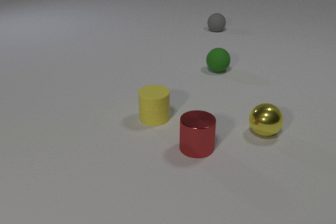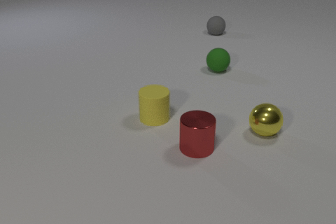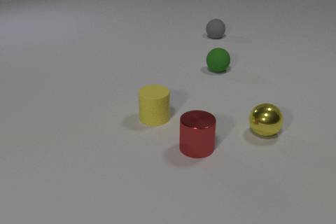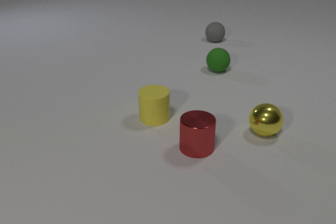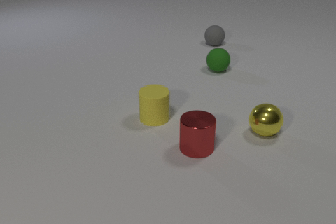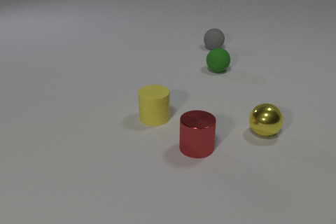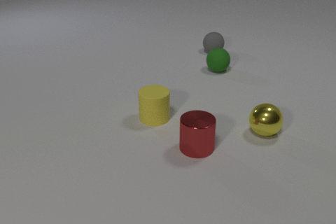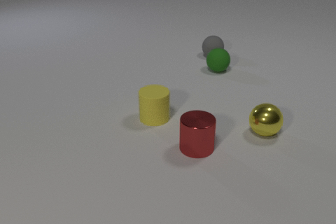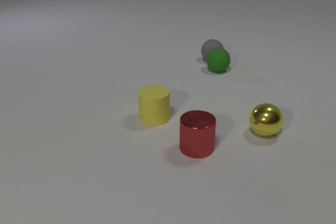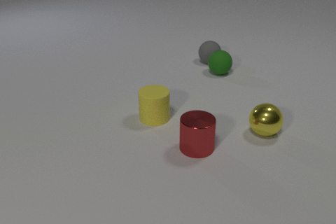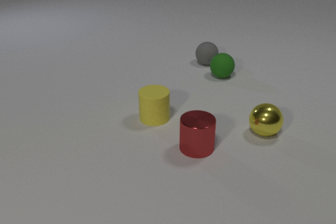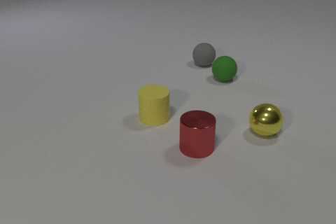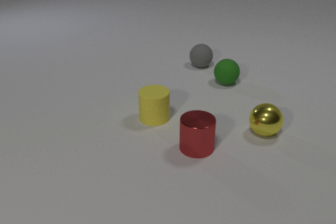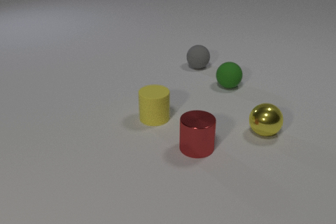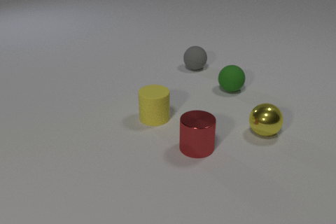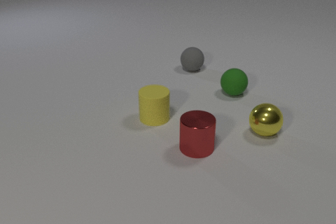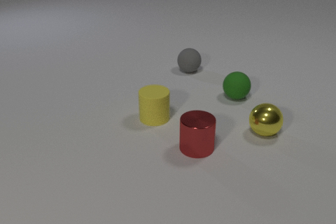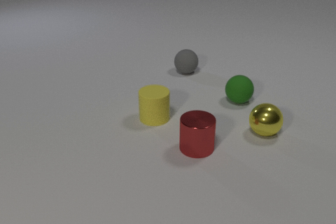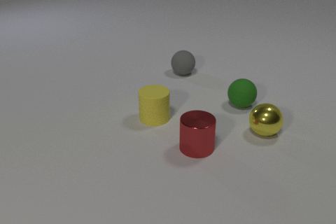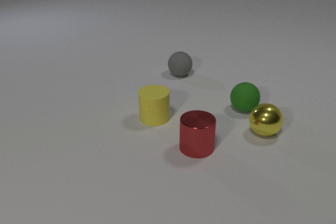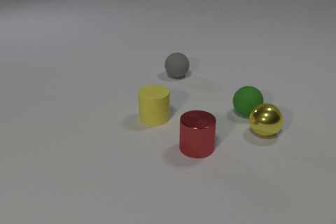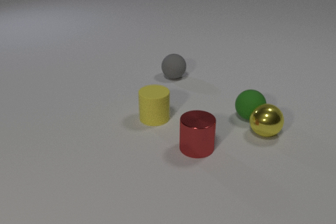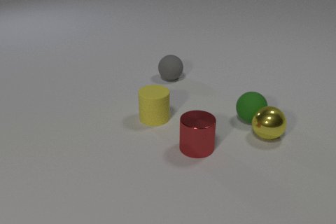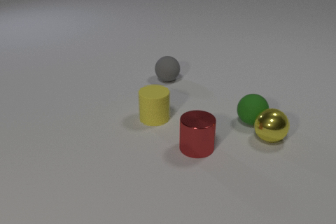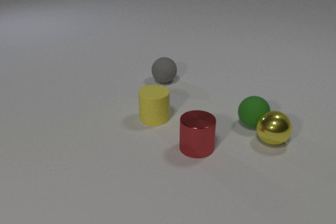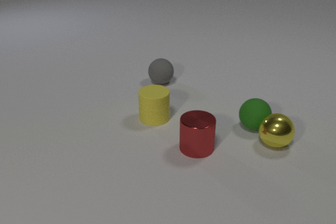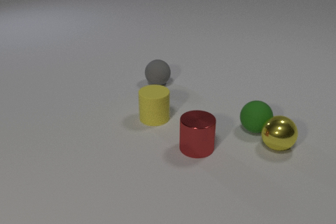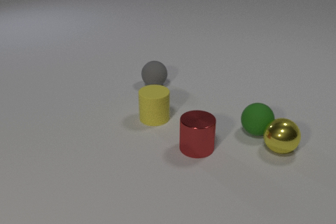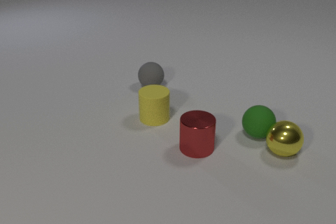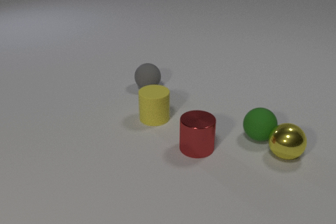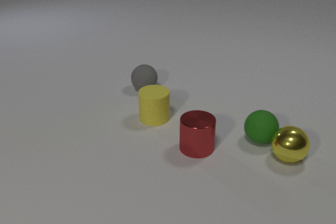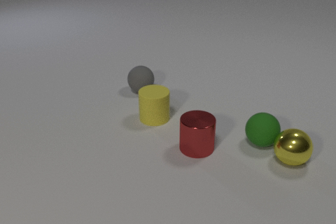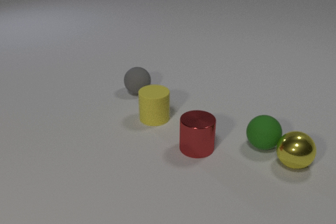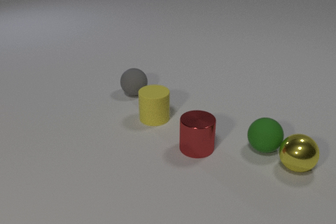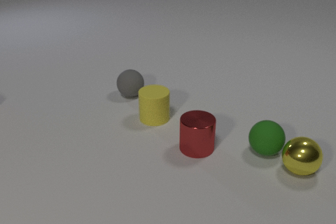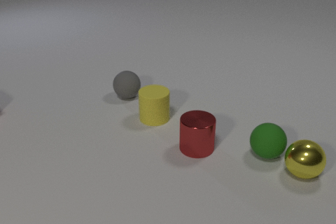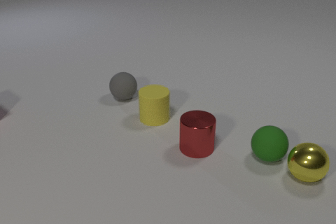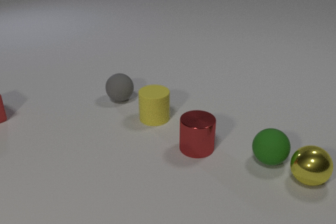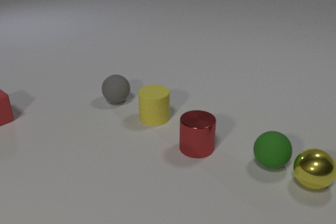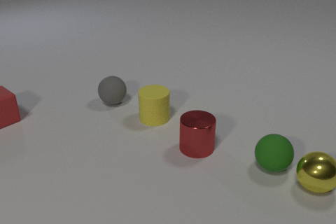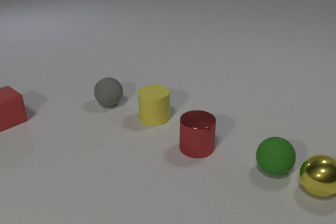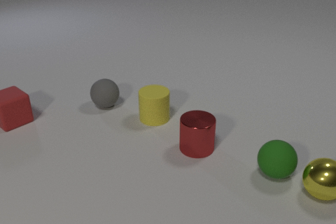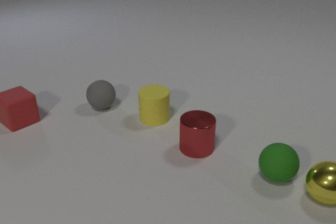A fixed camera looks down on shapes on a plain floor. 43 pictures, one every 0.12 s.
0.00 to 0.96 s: The gray rubber sphere rolls toward the camera.
0.96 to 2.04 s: The gray rubber sphere rolls toward the camera and to the left. The green rubber sphere rolls toward the camera. The gray rubber sphere and the green rubber sphere collide.
2.04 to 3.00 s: The gray rubber sphere rolls toward the camera and to the left. The green rubber sphere rolls toward the camera. The yellow metal sphere rolls toward the camera and to the right. The green rubber sphere and the yellow metal sphere collide.
3.00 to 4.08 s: The gray rubber sphere rolls to the left and toward the camera. The green rubber sphere rolls toward the camera. The yellow metal sphere rolls toward the camera and to the right.
4.08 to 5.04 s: The gray rubber sphere rolls to the left and toward the camera. The green rubber sphere rolls toward the camera. The red rubber cube comes in at the left edge, slides to the right and toward the camera. The yellow metal sphere rolls toward the camera and to the right.
What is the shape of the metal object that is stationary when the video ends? cylinder.
How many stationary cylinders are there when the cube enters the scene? 2.
Are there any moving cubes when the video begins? no.
